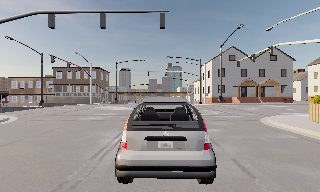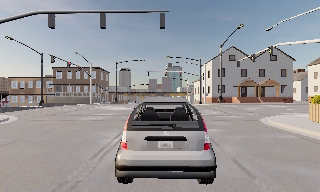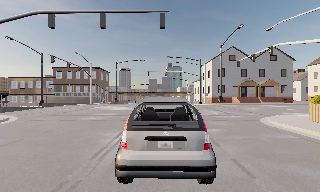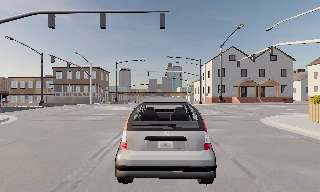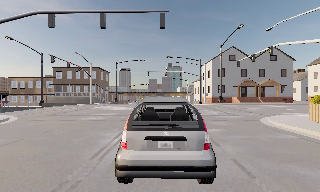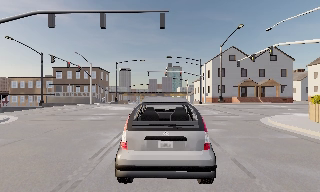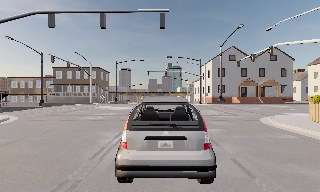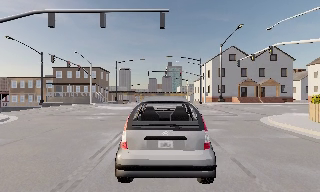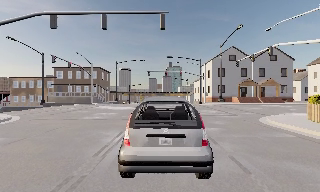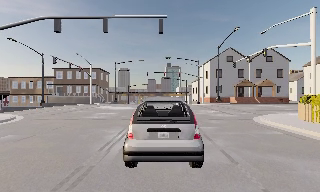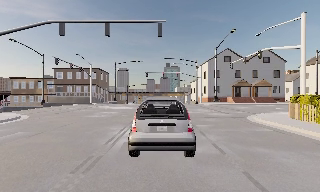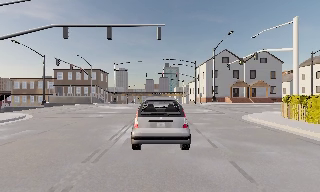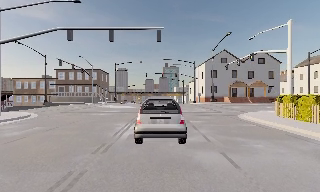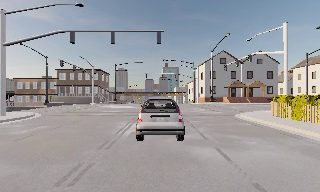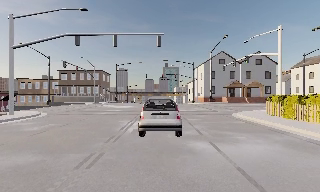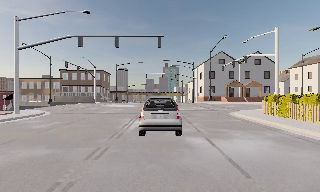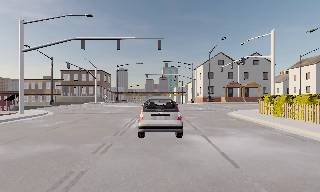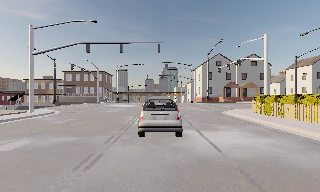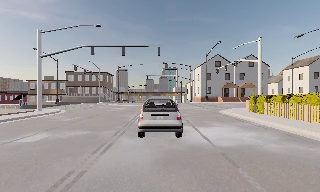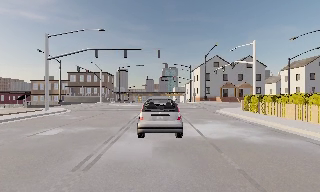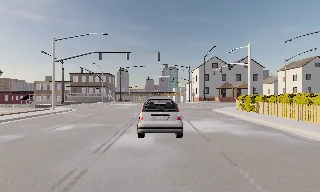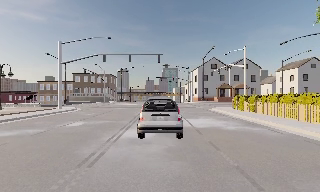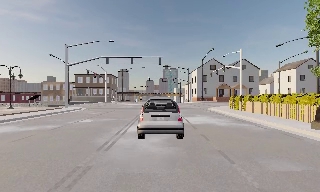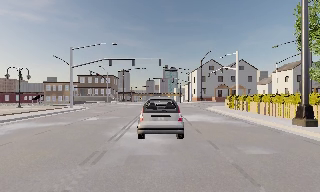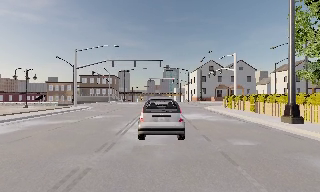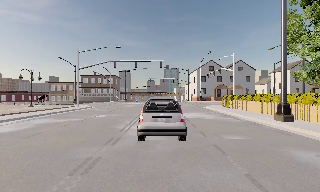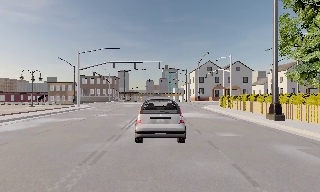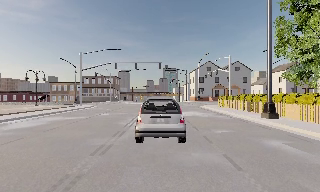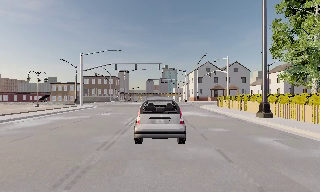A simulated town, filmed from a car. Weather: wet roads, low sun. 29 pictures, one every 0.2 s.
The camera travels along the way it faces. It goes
backward.
0.0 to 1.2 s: The camera keeps its place and its aim.
1.2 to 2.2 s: The camera travels backward, about 2 m, so what stands in front gets smaller. It gains speed.
2.2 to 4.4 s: The camera travels backward, about 9 m, so what stands in front gets smaller. It gains speed.
4.4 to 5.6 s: The camera travels backward, about 4 m, so what stands in front gets smaller. It loses speed.
The film runs backward here.
